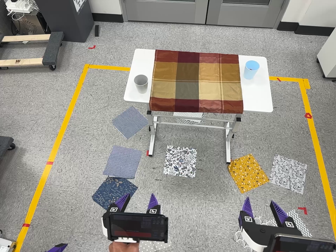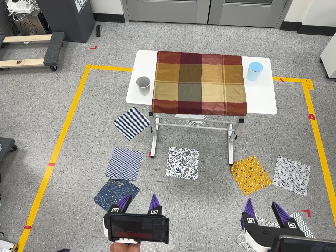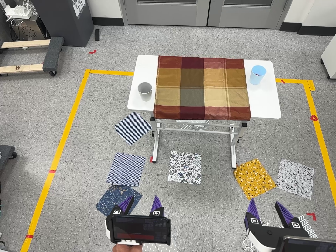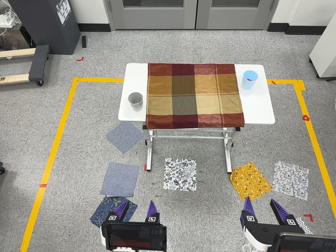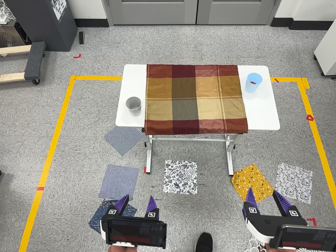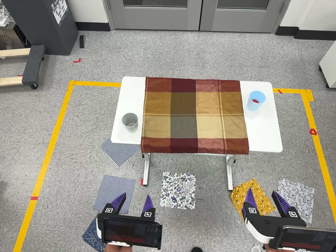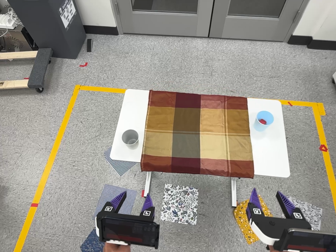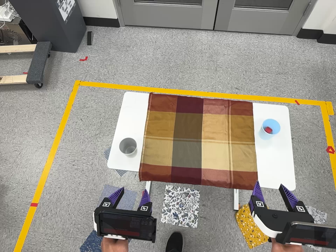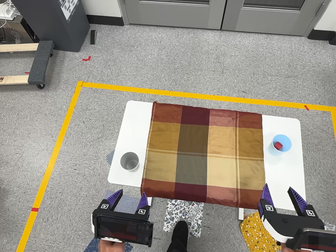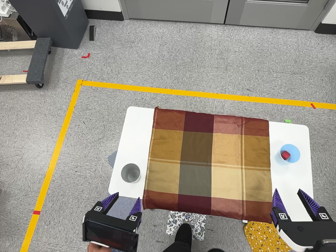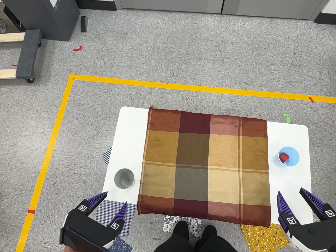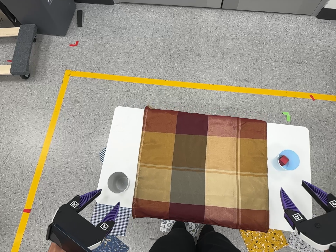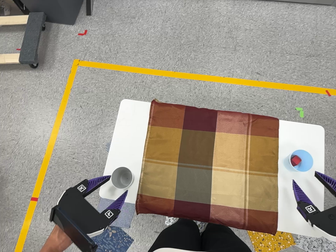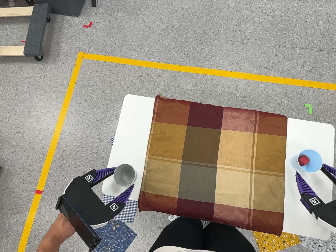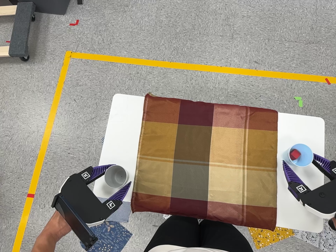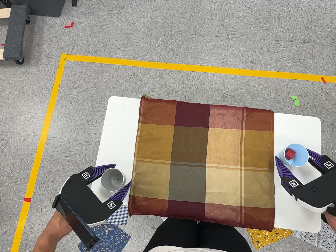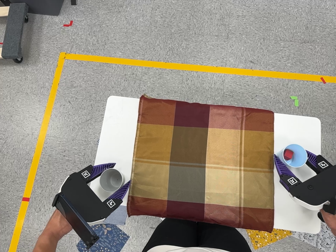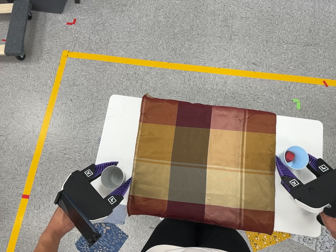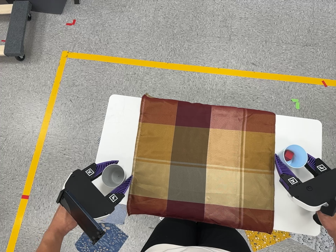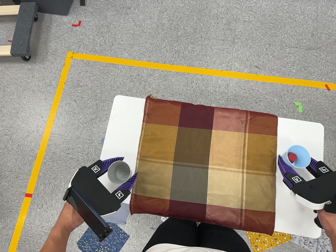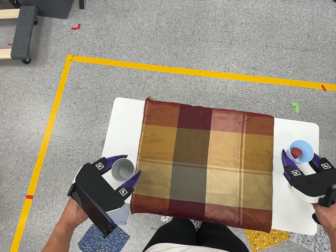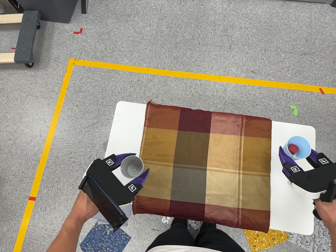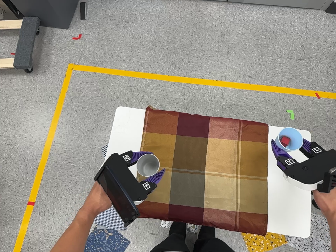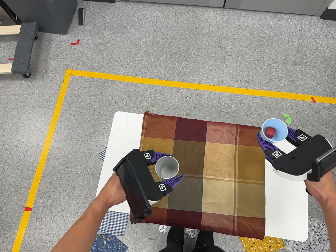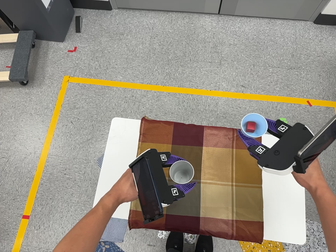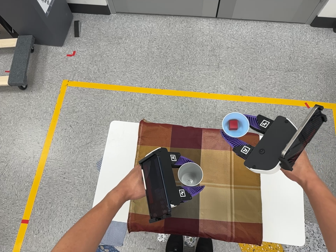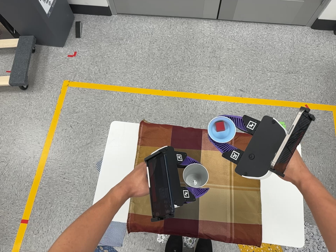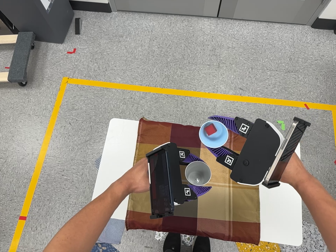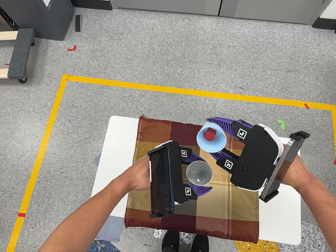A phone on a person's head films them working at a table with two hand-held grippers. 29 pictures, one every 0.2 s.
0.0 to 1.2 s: The camera travels toward the top of its view and forward, about 40 cm, so close, fixed things drift downward.
1.2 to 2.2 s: The camera travels toward the top of its view and forward, about 40 cm, so close, fixed things drift downward. Its aim tips toward the bottom of its view by about 10 degrees.
2.2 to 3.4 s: The camera travels forward and toward the top of its view, about 9 cm, so what stands in front looms larger.
3.4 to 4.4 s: The camera travels backward, about 8 cm, so what stands in front gets smaller.
4.4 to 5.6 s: The camera shifts only a little, or ends up much as it began.
The film runs forward here.
